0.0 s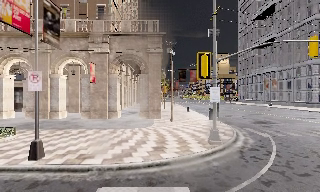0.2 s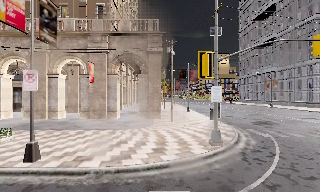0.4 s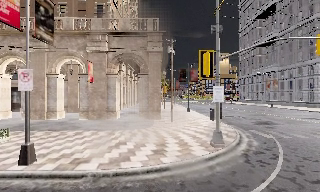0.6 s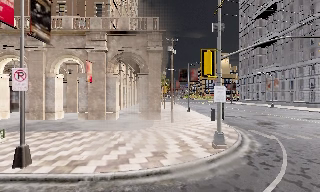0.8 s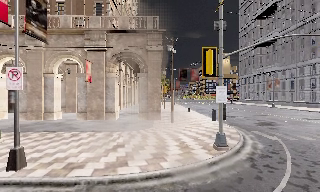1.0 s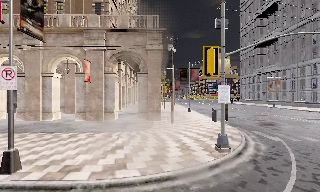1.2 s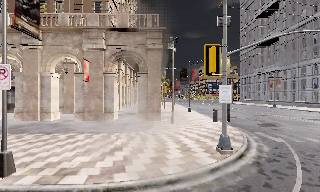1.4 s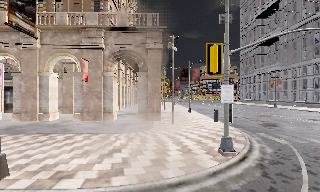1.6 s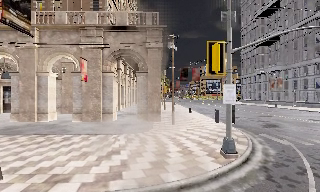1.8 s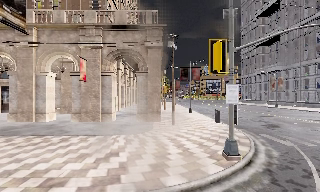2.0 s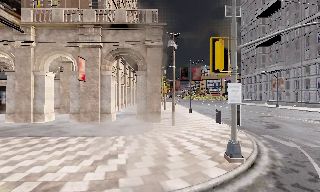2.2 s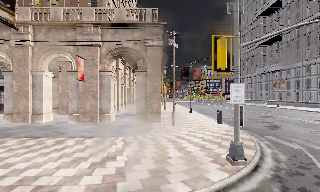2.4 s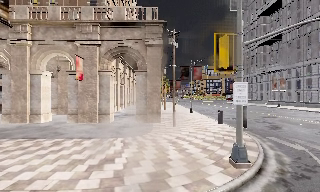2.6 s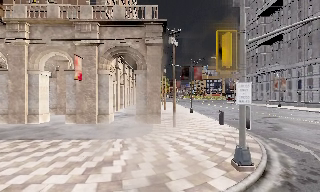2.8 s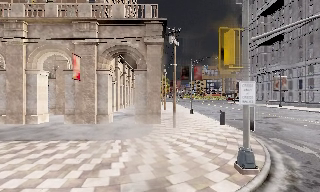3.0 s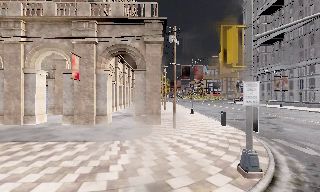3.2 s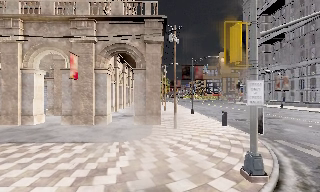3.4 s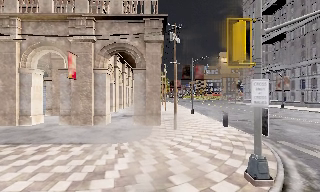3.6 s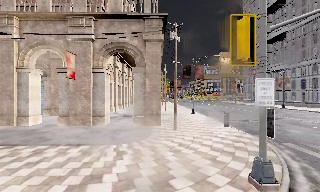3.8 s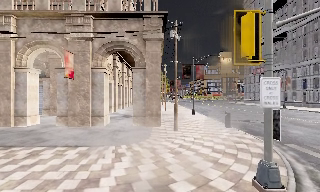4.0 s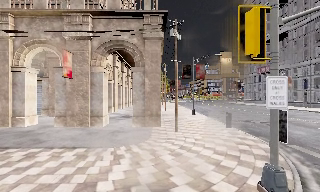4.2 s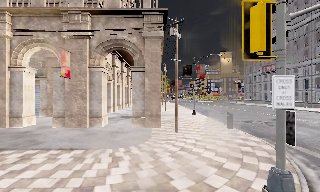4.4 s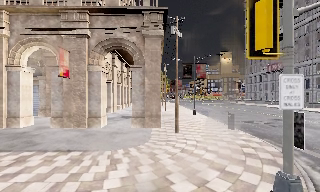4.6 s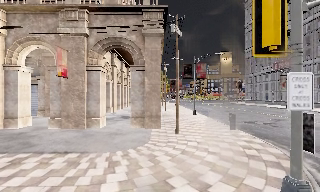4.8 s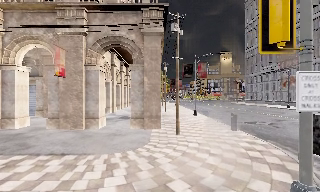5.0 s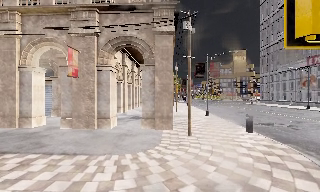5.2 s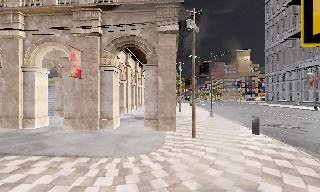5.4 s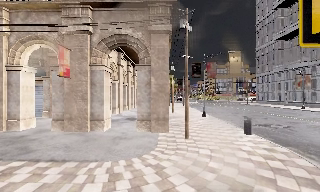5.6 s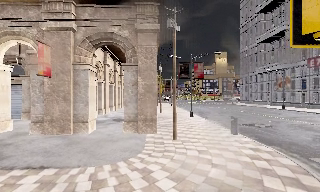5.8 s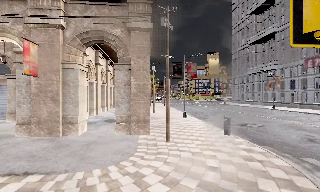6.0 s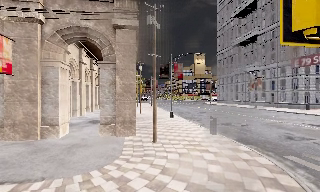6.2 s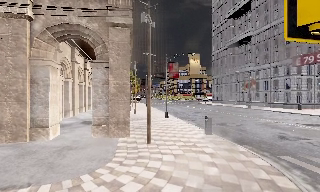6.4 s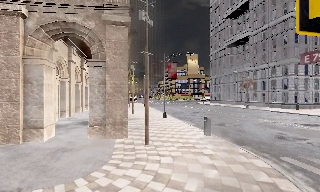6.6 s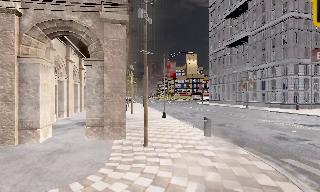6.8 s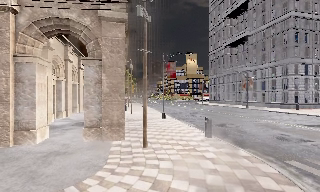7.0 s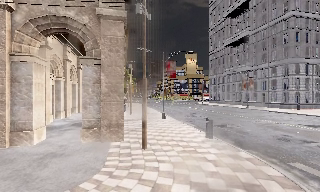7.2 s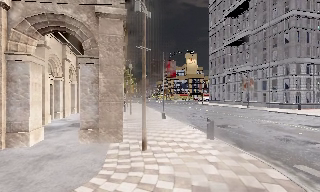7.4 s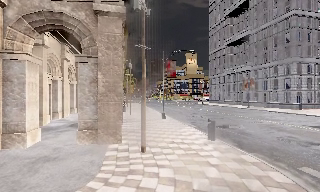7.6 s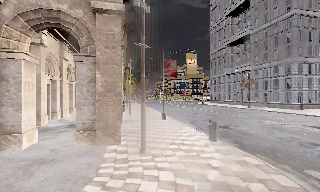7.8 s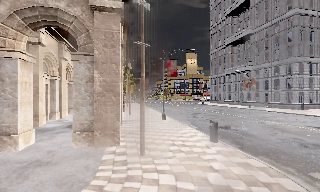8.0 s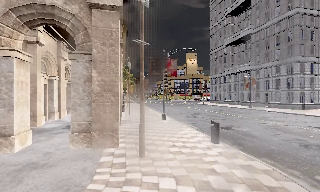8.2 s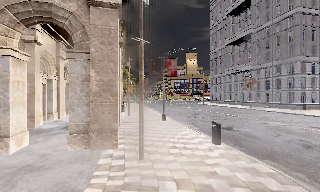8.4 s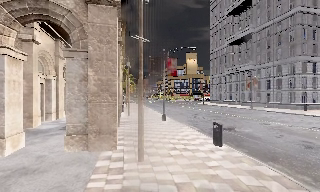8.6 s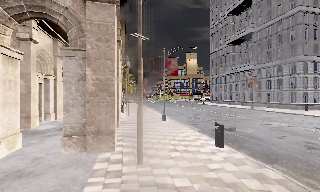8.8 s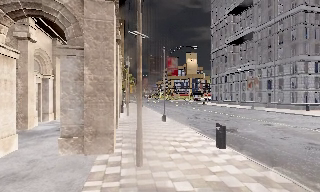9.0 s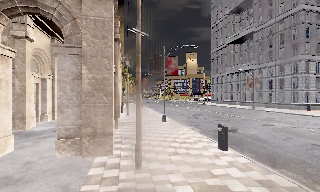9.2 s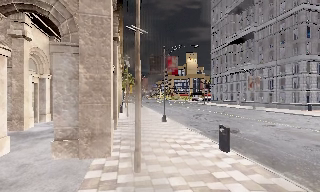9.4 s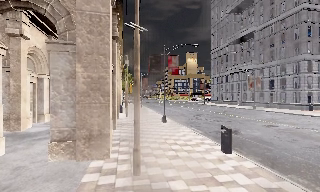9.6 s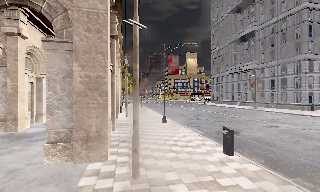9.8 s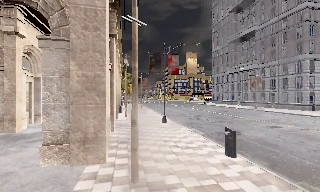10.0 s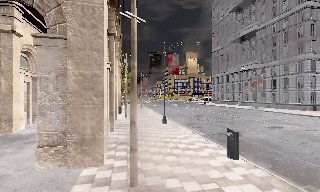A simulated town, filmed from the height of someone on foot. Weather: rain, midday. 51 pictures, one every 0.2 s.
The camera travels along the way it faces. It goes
forward.
0.0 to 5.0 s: The camera travels forward, about 5 m, so what stands in front looms larger.
5.0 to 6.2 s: The camera pans to its right, which is clockwise from overhead, by about 15 degrees. It travels forward, about 1.5 m, so what stands in front looms larger.
6.2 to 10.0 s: The camera travels forward, about 4 m, so what stands in front looms larger.
The film runs forward here.
